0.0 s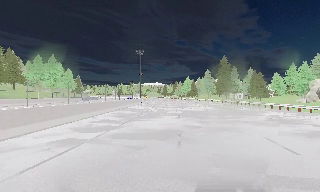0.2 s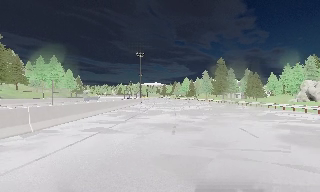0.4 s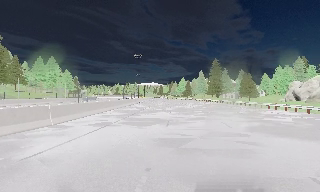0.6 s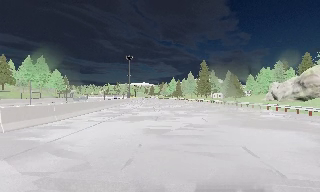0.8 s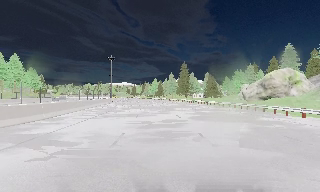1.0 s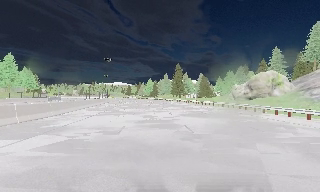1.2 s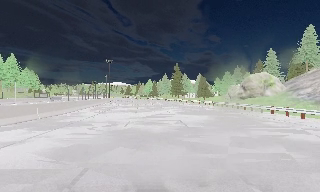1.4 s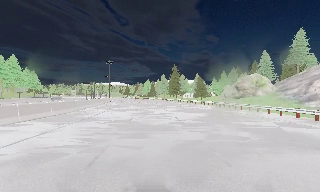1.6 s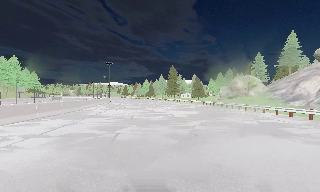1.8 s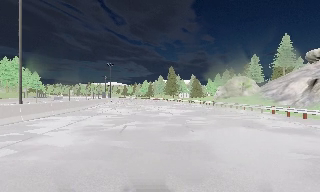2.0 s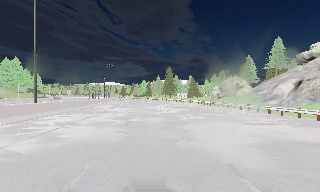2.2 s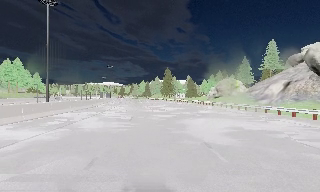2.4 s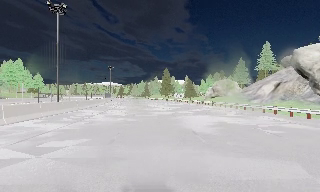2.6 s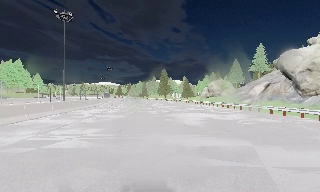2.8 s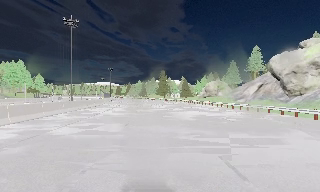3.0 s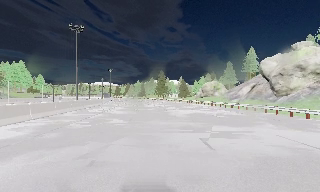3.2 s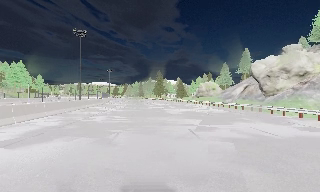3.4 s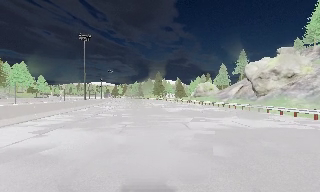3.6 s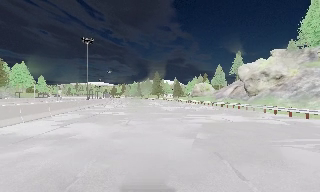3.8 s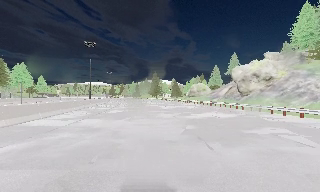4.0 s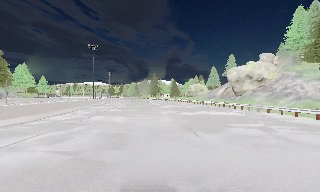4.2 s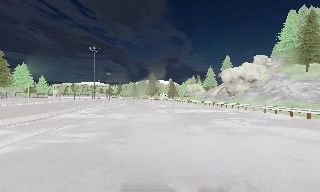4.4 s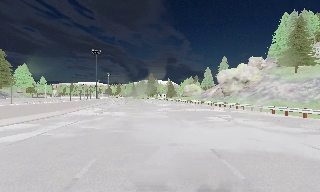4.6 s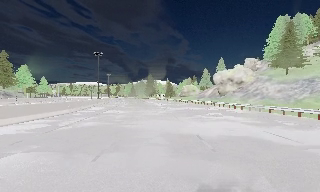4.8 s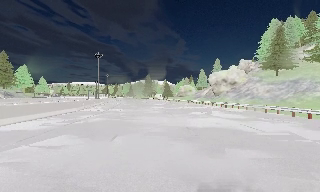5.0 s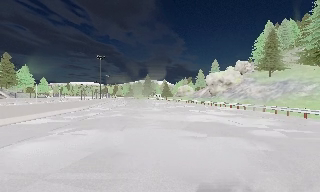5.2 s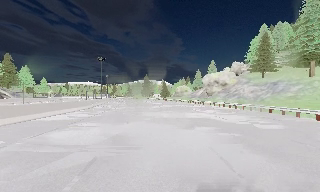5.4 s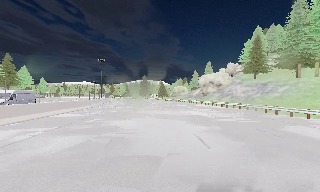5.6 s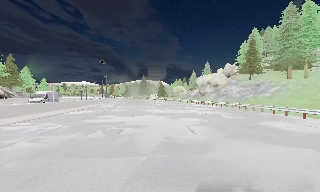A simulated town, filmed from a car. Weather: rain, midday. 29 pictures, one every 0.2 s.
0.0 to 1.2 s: The scene slides to the left, as the camera pans about 15 degrees to its right. It travels backward, about 11 m, so what stands in front gets smaller.
1.2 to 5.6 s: The camera pans to its right, which is clockwise from overhead, by about 10 degrees. It travels backward, about 40 m, so what stands in front gets smaller.
The film runs backward here.
